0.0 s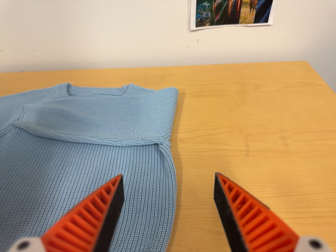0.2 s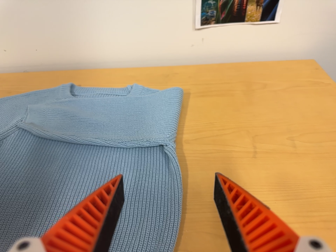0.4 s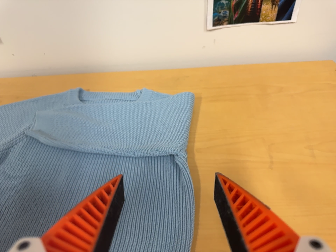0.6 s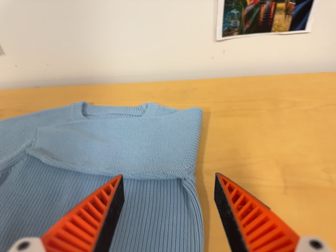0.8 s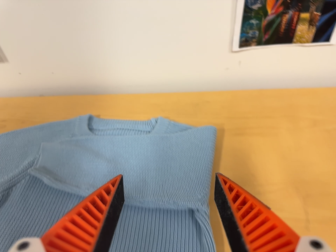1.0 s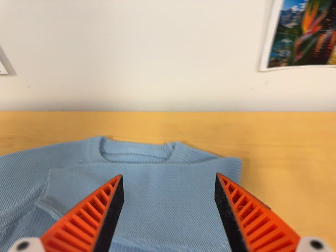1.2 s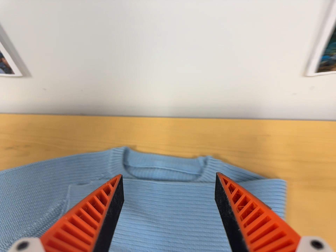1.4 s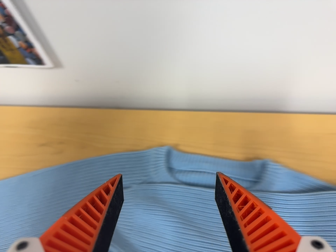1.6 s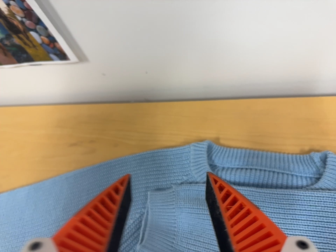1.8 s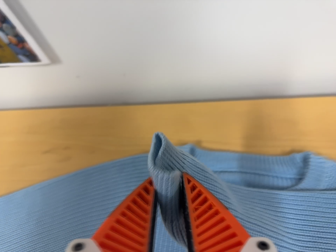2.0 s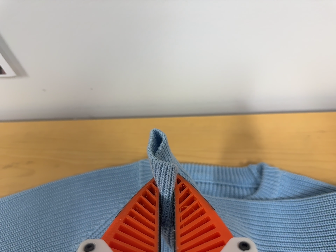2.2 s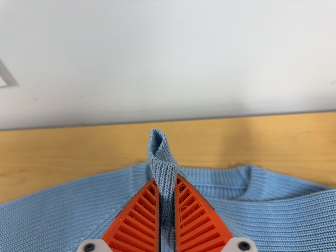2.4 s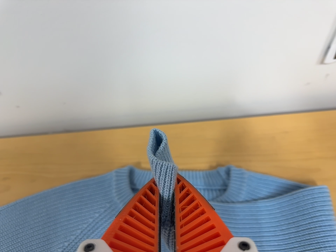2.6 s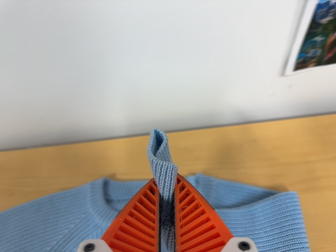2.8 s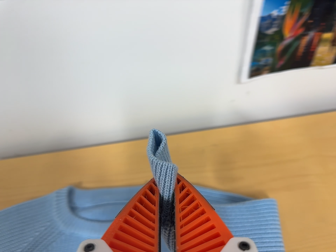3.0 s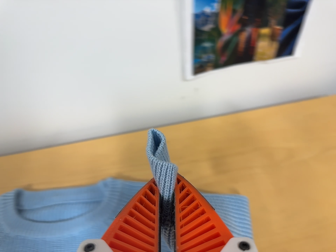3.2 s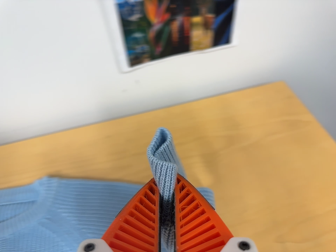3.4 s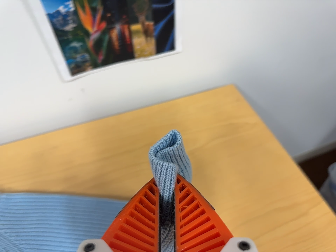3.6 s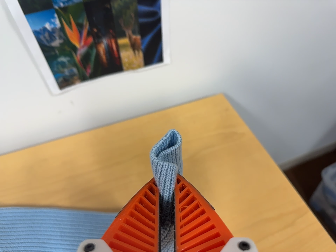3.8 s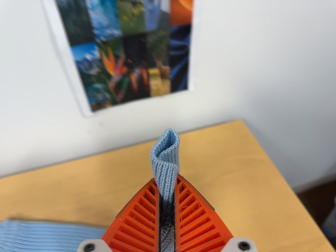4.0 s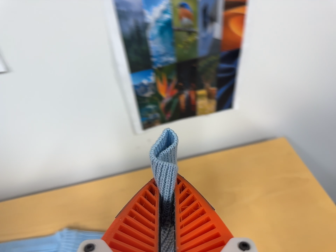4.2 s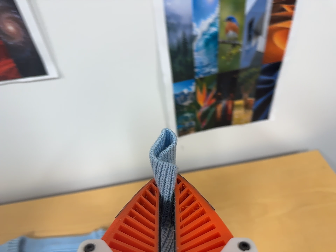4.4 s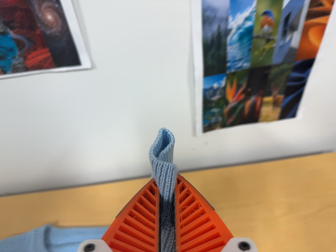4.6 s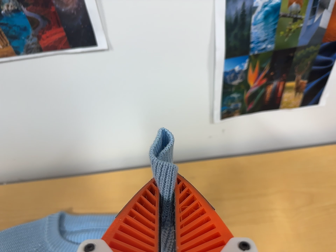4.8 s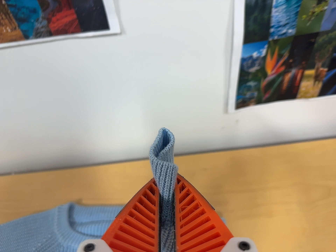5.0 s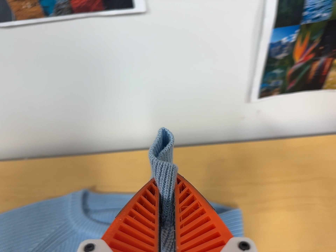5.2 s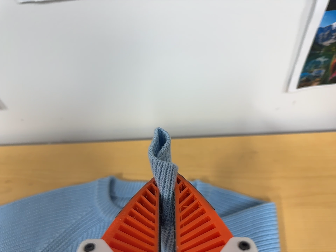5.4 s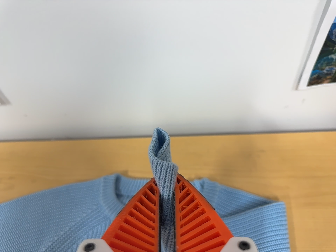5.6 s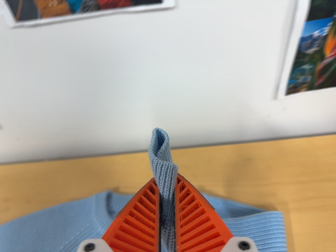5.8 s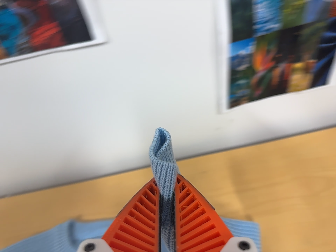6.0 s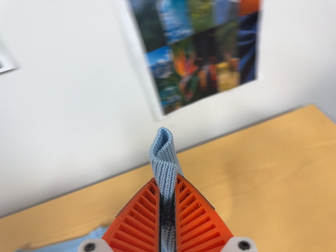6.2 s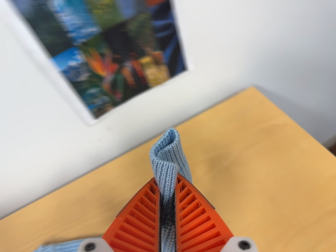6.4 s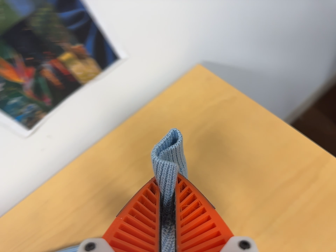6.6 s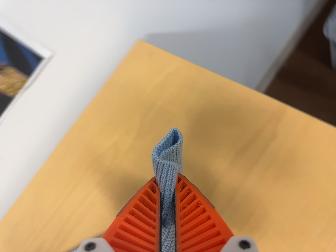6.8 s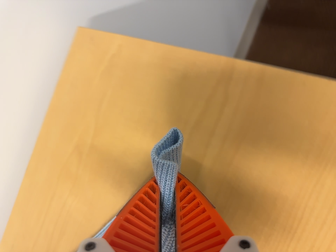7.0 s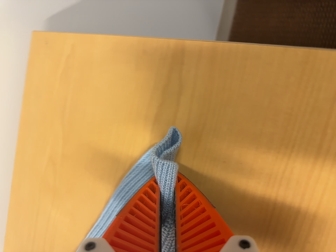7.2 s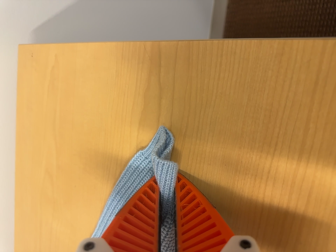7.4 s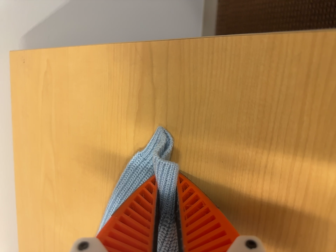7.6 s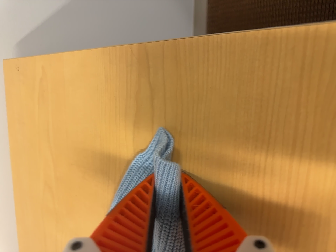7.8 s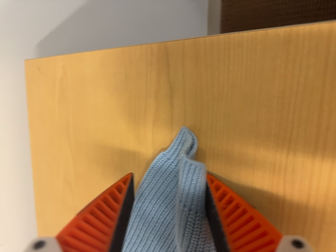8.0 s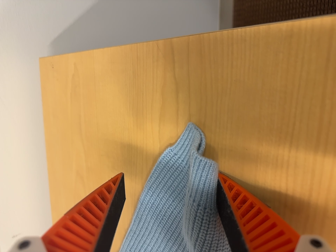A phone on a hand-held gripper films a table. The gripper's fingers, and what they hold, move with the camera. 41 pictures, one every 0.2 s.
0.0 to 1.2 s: The camera travels toward the top of its view and forward, about 28 cm, so close, fixed things drift downward.
1.2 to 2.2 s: The camera travels forward and to its left, about 10 cm, so what stands in front looms larger.
2.2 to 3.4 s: The camera pans to its right by about 15 degrees. It travels to its right, about 30 cm, so close, fixed things drift to the left. It rolls about its line of sight by about 15 degrees, and the scene rotates counterclockwise.
3.4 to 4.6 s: The scene slides to the right, as the camera pans about 15 degrees to its left. It travels to its left, about 16 cm, so close, fixed things drift to the right.
4.6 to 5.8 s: The camera shifts only a little, or ends up much as it began.
5.8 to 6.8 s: The camera travels to its right, about 40 cm, so close, fixed things drift to the left. Its aim tips toward the bottom of its view by about 15 degrees. It rolls about its line of sight by about 55 degrees, and the scene rotates counterclockwise.
6.8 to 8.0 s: The camera travels to its right, about 8 cm. It rolls about its line of sight by about 20 degrees, and the scene rotates counterclockwise.
The film runs backward here.
